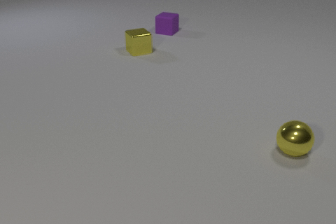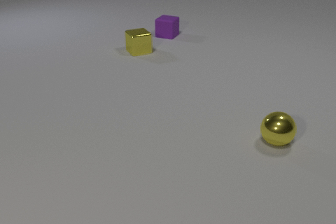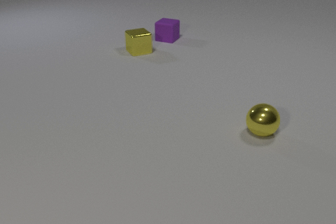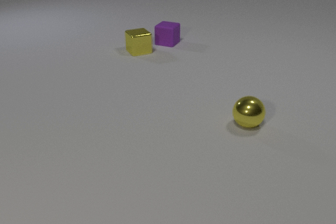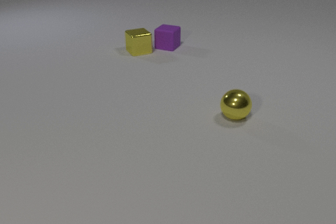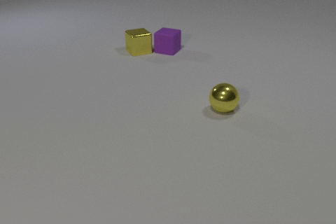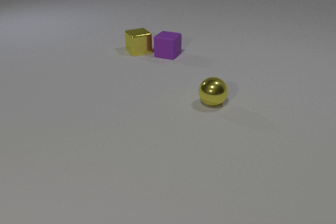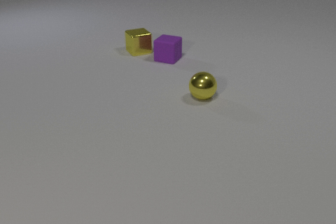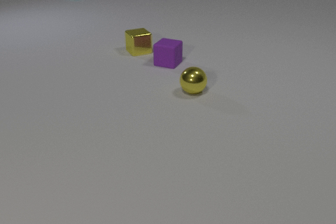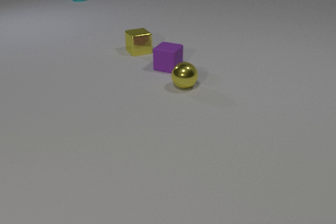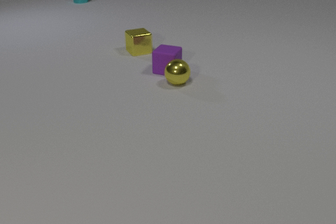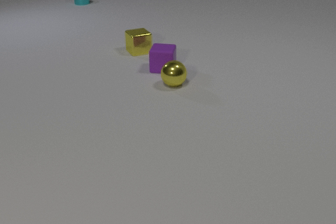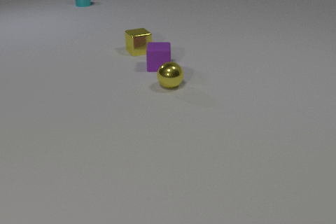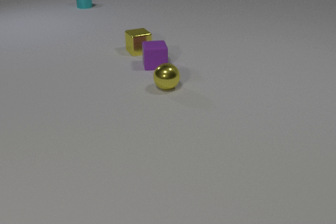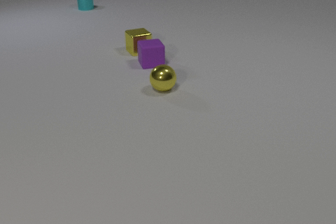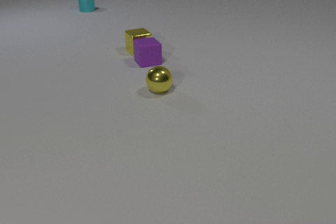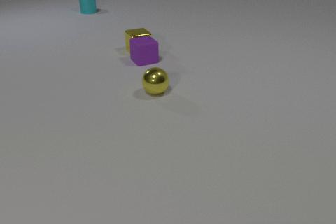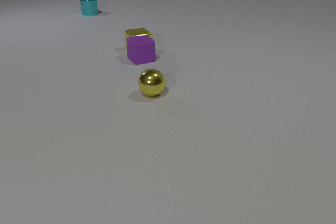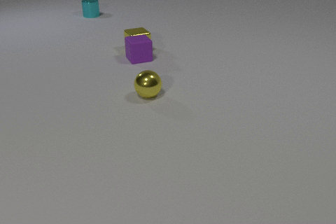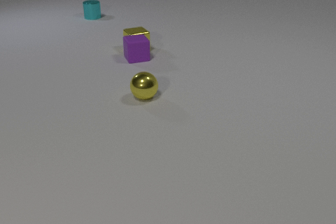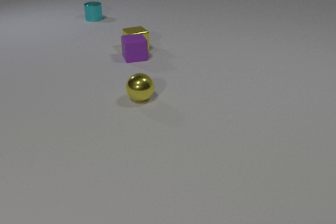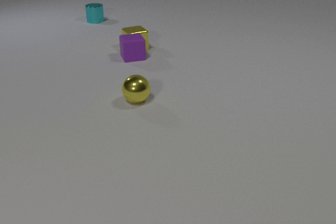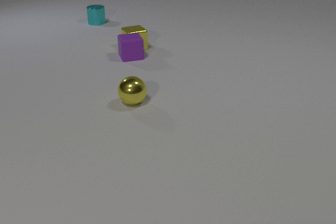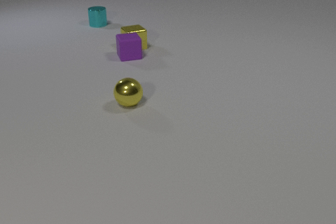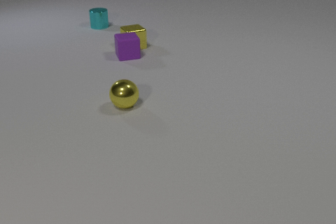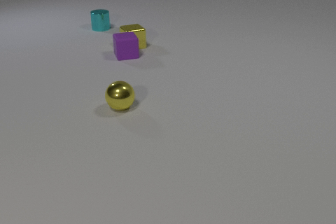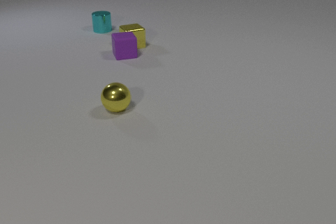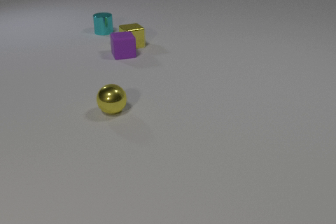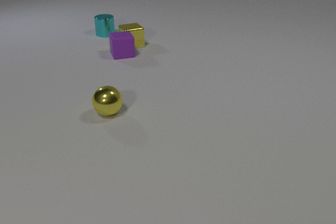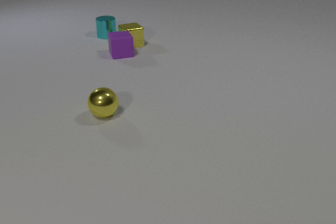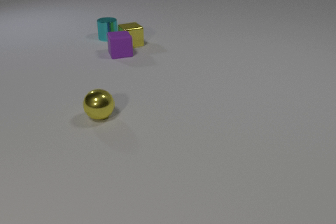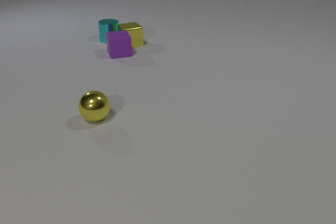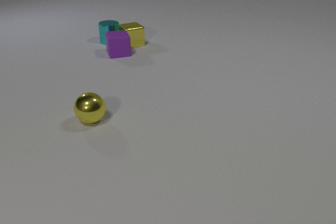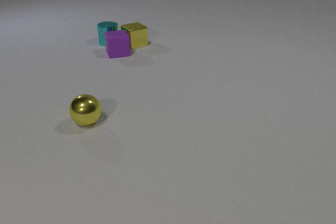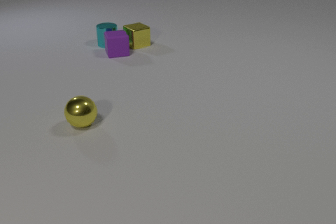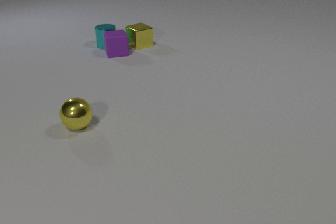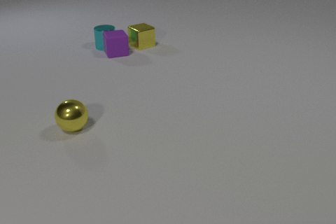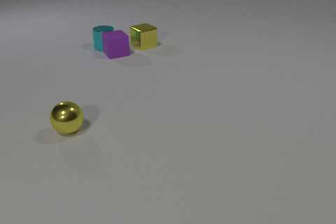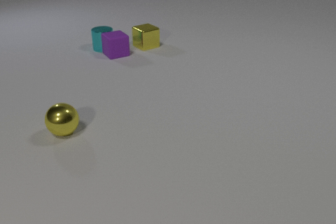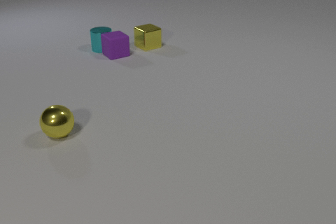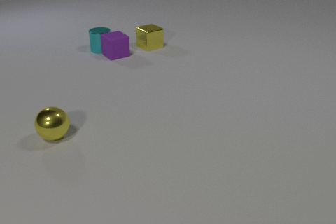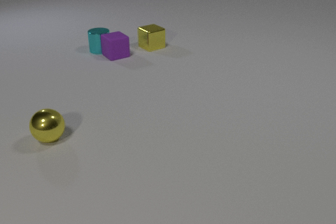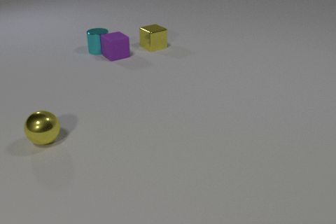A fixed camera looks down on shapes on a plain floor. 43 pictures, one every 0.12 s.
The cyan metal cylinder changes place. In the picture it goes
toward the camera.
The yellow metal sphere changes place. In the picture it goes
to the left.
0.00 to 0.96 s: The purple rubber cube slides toward the camera. The yellow metal sphere rolls to the left and away from the camera. The cyan metal cylinder comes in at the top edge, slides toward the camera.
0.96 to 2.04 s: The purple rubber cube slides to the left, spins counterclockwise seen from above by about 45 degrees, its near face sliding to the right. The yellow metal sphere rolls to the left. The cyan metal cylinder slides toward the camera. The purple rubber cube and the yellow metal sphere collide. The purple rubber cube and the yellow metal cube collide.
2.04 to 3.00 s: The purple rubber cube slides to the left and away from the camera. The yellow metal sphere rolls to the left and toward the camera. The yellow metal cube slides away from the camera. The cyan metal cylinder slides toward the camera.
3.00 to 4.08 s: The purple rubber cube slides to the left and away from the camera. The yellow metal sphere rolls to the left and toward the camera. The yellow metal cube moves, and ends about where it began. The cyan metal cylinder slides toward the camera. The yellow metal cube and the cyan metal cylinder collide.
4.08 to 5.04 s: The purple rubber cube slides toward the camera. The yellow metal sphere rolls to the left and toward the camera. The yellow metal cube slides to the right and toward the camera. The cyan metal cylinder slides toward the camera and to the left. The purple rubber cube and the cyan metal cylinder collide.
What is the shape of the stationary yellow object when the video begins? cube.
What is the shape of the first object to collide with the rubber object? sphere.
Are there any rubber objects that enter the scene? no.
